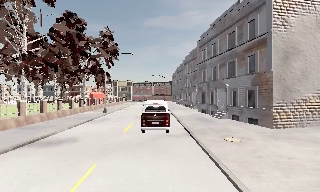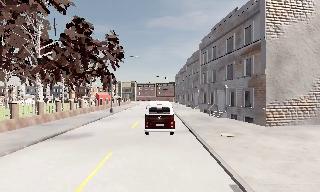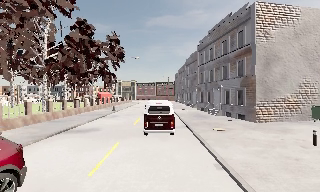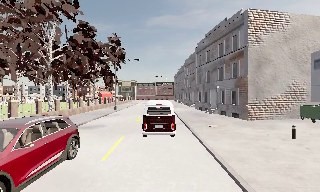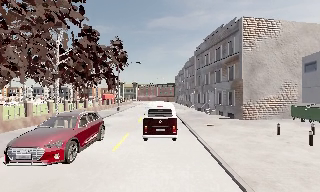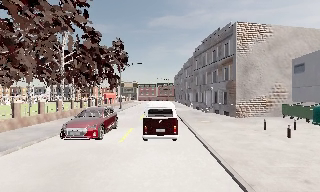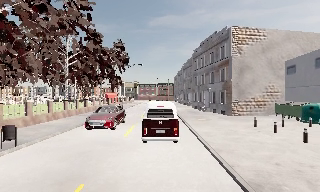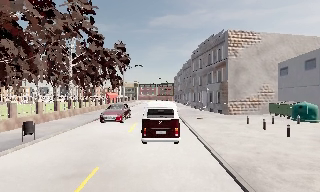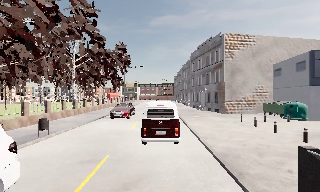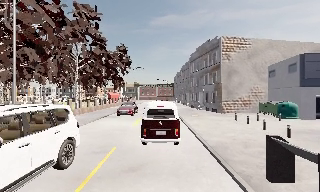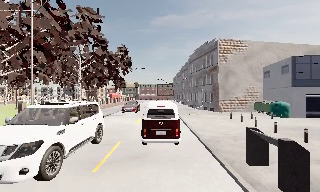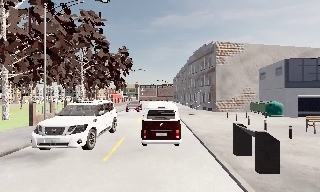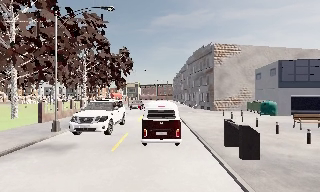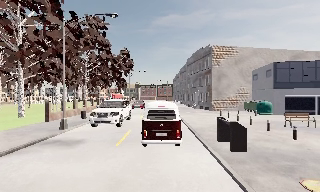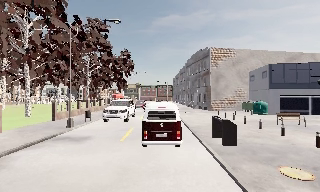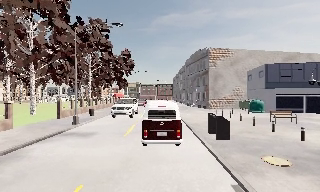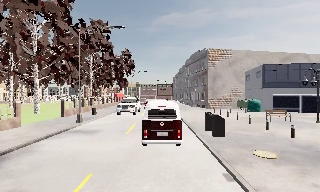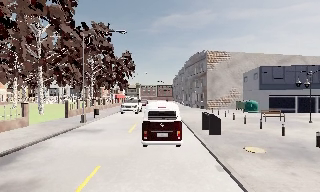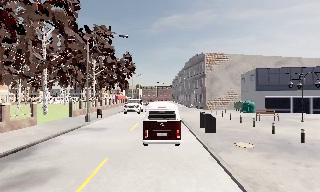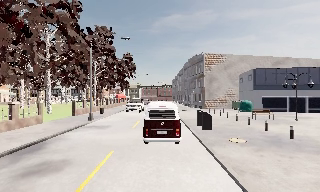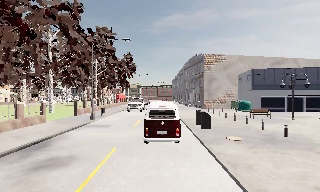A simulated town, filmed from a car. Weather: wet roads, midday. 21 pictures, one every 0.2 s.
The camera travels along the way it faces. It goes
backward.
0.0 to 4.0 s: The camera travels backward, about 18 m, so what stands in front gets smaller. It loses speed.
The film runs backward here.
